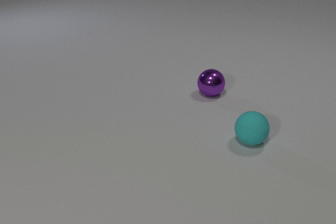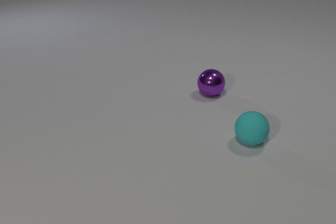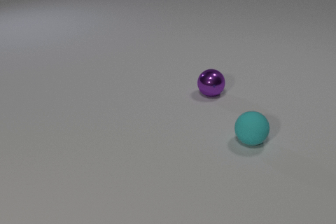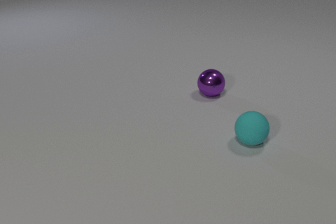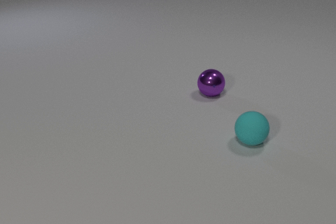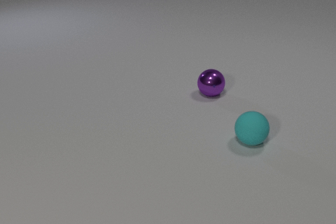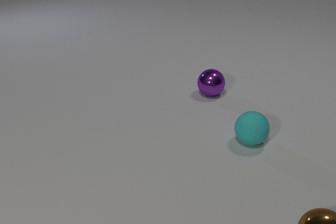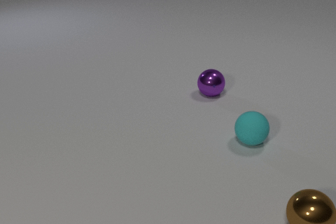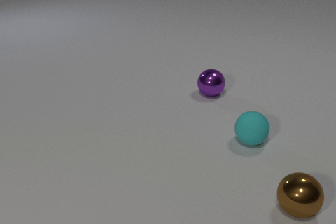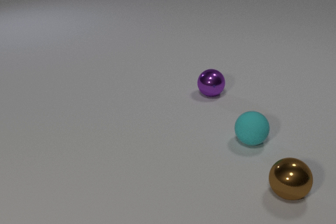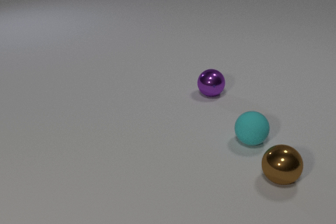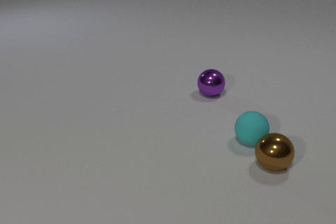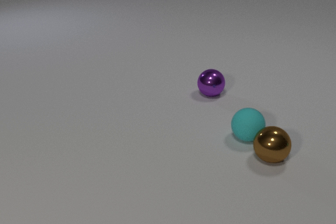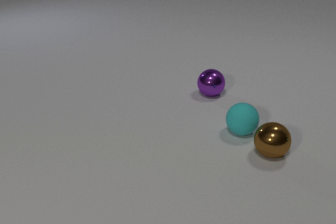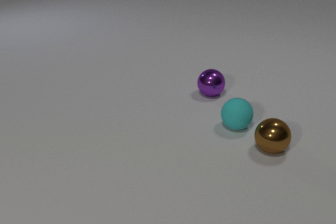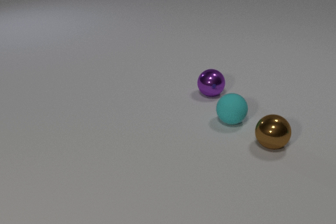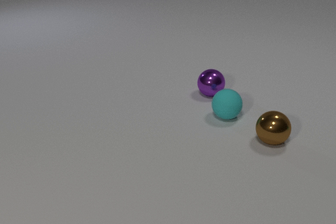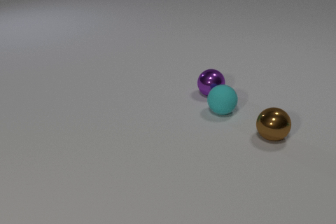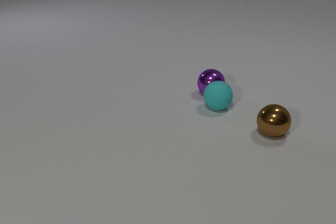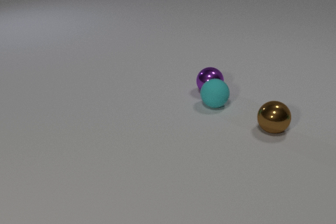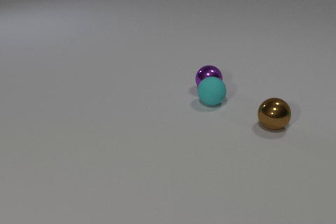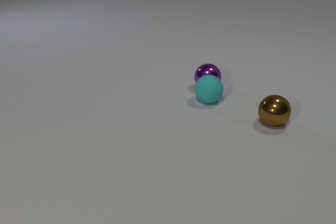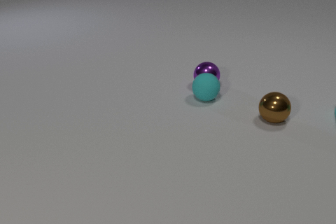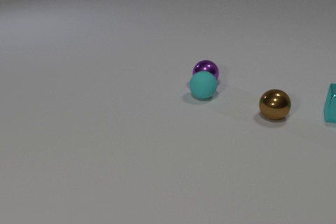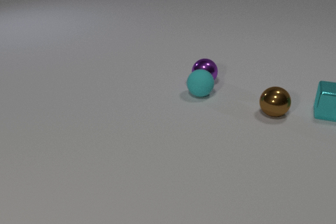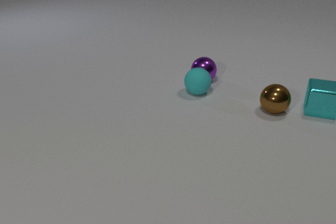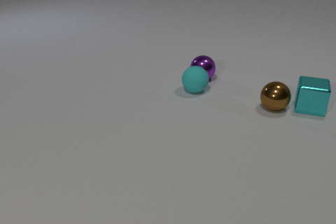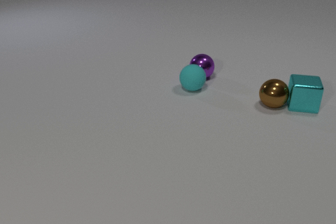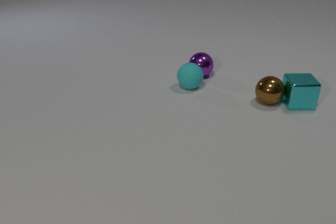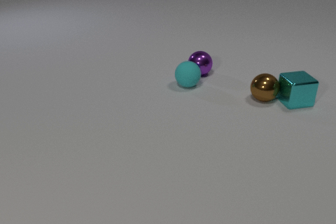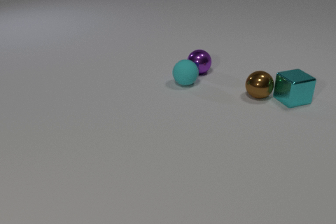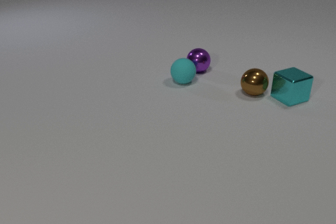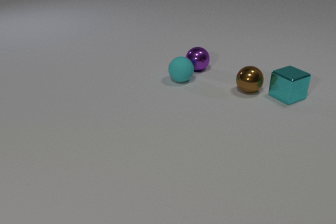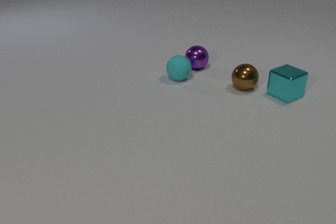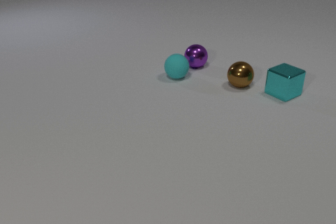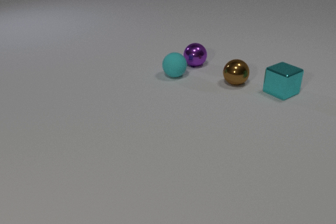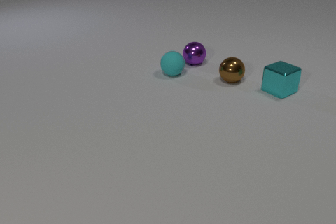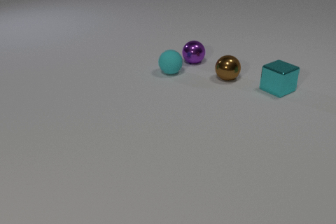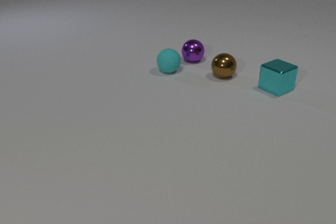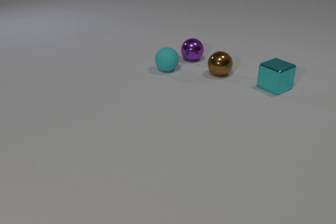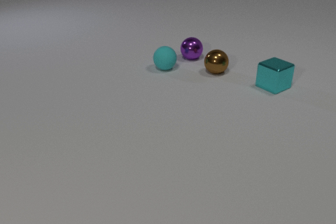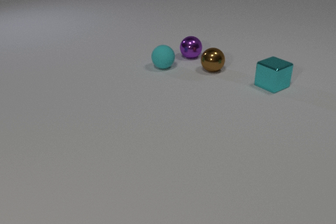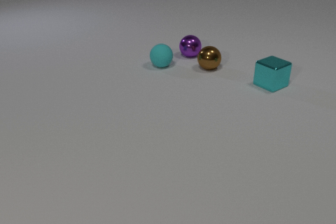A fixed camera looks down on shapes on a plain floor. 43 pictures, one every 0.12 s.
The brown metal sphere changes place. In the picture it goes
away from the camera.
The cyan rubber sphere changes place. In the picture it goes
away from the camera.
0.00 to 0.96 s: The brown metal sphere comes in at the bottom edge, rolls away from the camera and to the left.
0.96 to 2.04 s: The brown metal sphere rolls away from the camera. The cyan rubber sphere rolls away from the camera and to the left. The brown metal sphere and the cyan rubber sphere collide.
2.04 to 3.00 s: The brown metal sphere rolls away from the camera. The cyan rubber sphere rolls away from the camera and to the left. The purple metal sphere rolls away from the camera. The cyan metal cube comes in at the right edge, slides to the left. The cyan rubber sphere and the purple metal sphere collide.
3.00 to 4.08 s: The brown metal sphere rolls away from the camera and to the left. The cyan rubber sphere rolls away from the camera and to the left. The purple metal sphere rolls away from the camera. The cyan metal cube slides to the left and away from the camera, spins so that its near face slides to the right, counterclockwise seen from above. The brown metal sphere and the cyan metal cube collide.
4.08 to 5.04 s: The brown metal sphere rolls away from the camera and to the left. The cyan rubber sphere rolls away from the camera and to the left. The purple metal sphere rolls away from the camera. The cyan metal cube slides away from the camera and to the left.
How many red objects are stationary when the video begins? 0.
How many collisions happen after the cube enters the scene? 1.
What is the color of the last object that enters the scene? cyan.
